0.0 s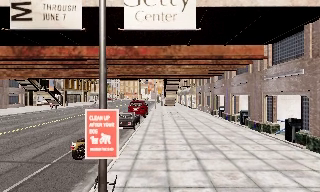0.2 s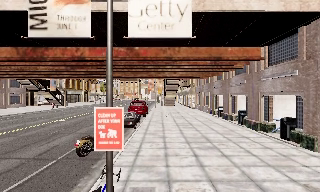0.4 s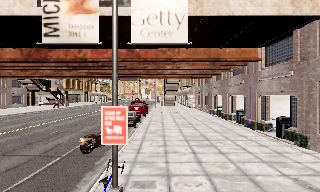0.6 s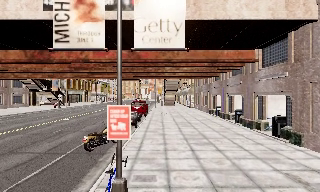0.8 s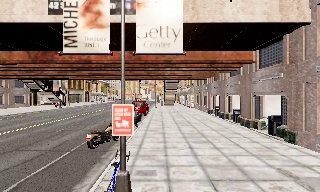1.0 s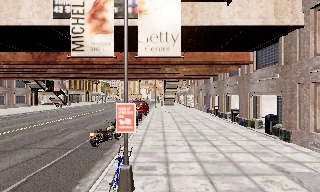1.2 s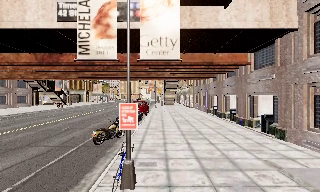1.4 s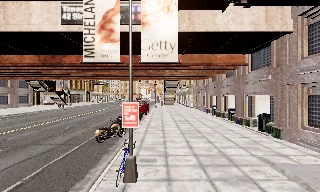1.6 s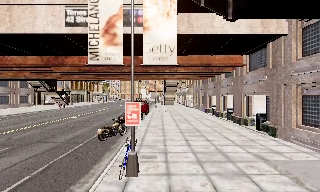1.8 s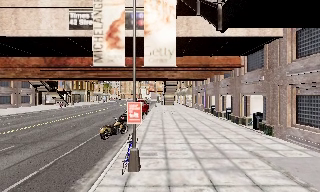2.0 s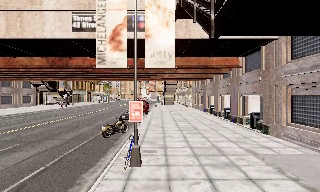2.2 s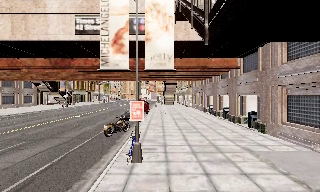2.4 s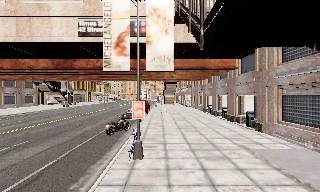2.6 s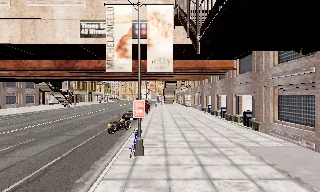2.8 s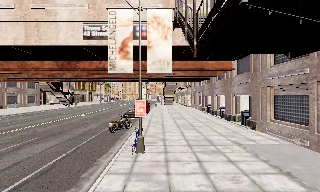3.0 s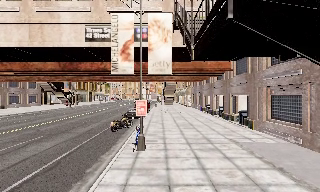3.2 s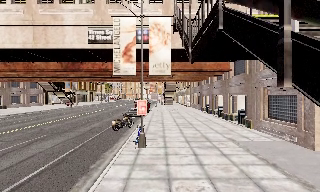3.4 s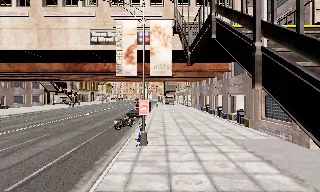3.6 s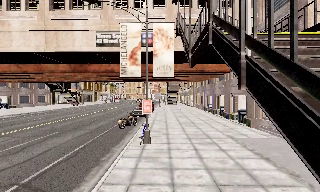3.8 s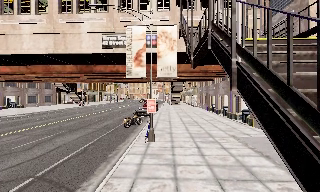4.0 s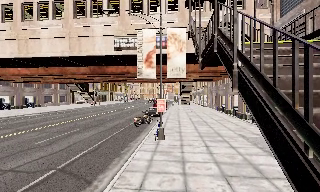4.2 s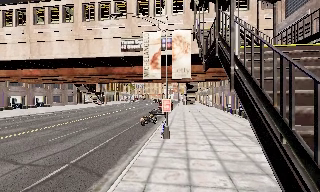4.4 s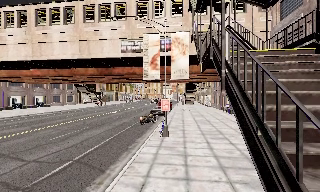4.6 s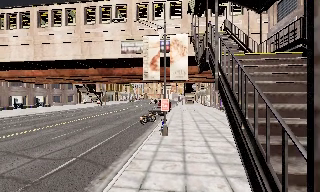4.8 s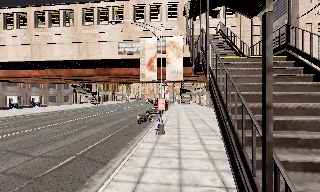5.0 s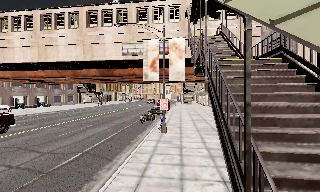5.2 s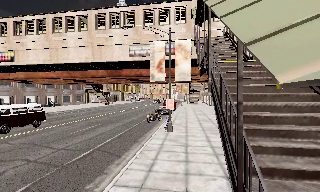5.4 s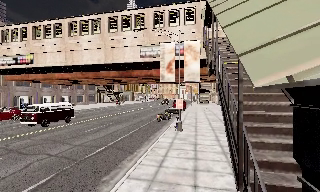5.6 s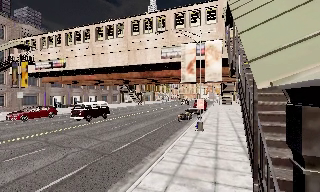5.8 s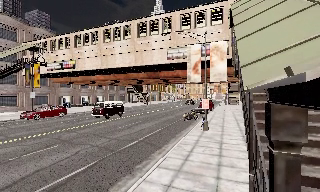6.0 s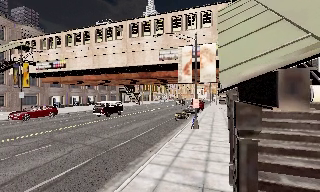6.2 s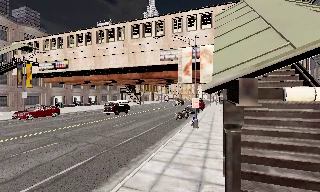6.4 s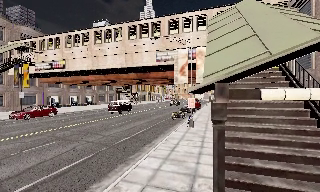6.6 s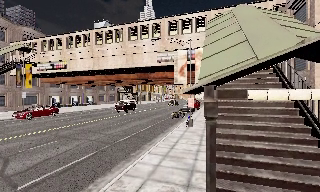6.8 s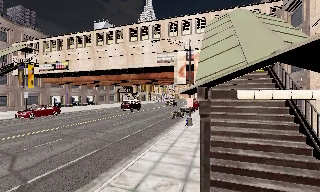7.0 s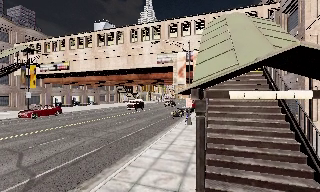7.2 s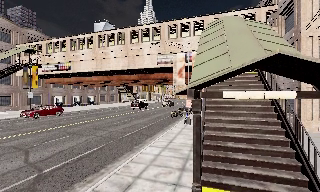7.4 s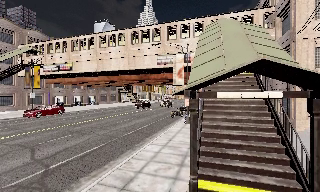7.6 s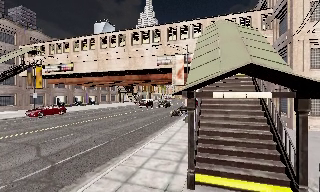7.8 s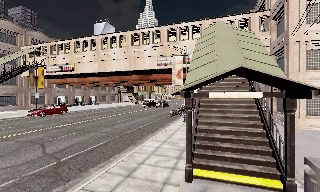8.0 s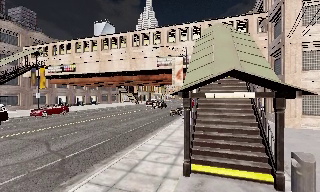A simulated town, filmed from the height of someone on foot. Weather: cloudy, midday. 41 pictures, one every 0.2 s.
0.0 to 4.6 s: The camera travels backward, about 8 m, so what stands in front gets smaller.
4.6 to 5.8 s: The camera pans to its left, which is counterclockwise from overhead, by about 15 degrees. It travels backward, about 2 m, so what stands in front gets smaller.
5.8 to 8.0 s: The camera travels backward, about 3.5 m, so what stands in front gets smaller.
The film runs backward here.
